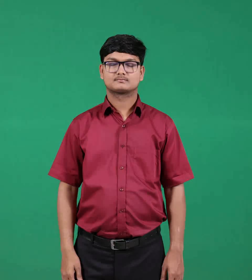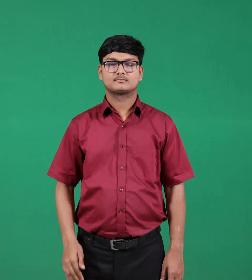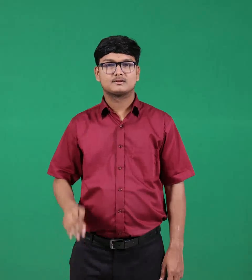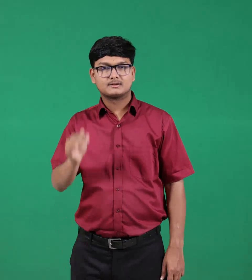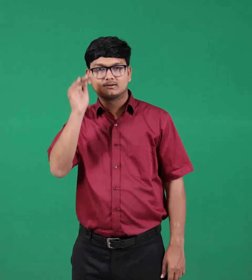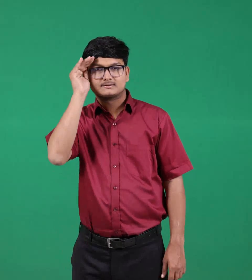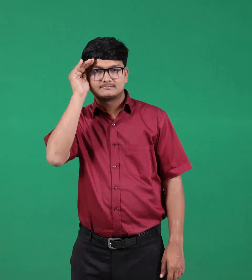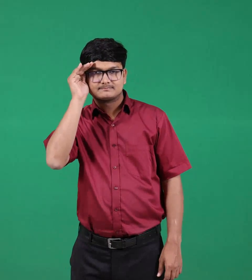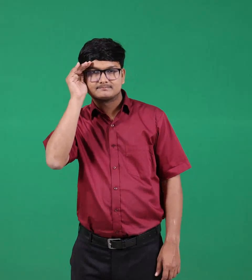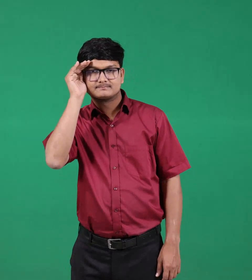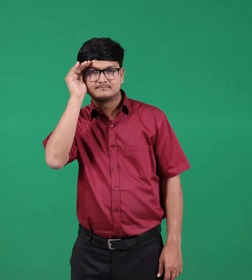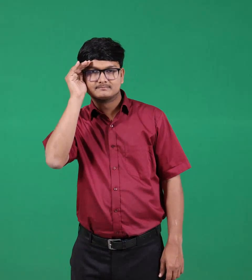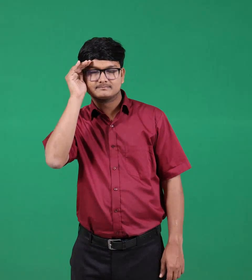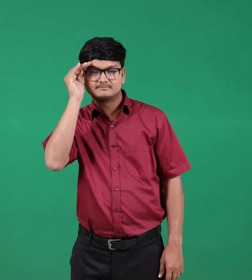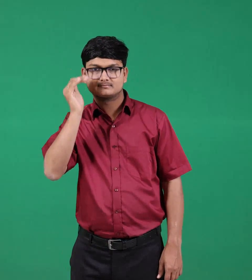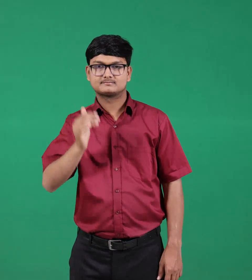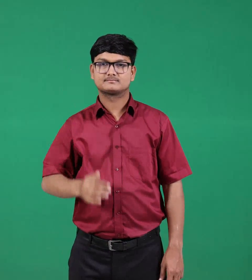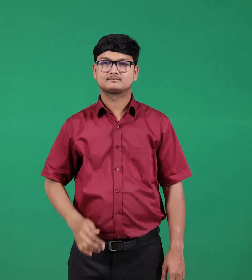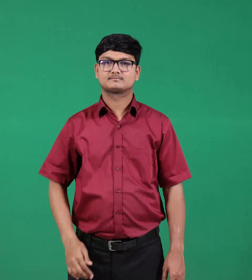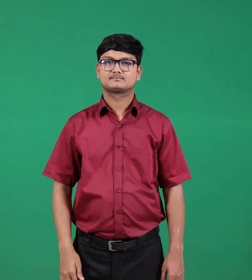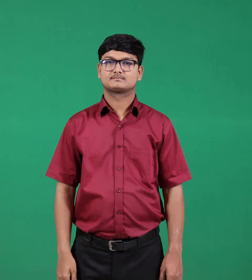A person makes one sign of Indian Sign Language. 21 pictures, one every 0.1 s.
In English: listen
